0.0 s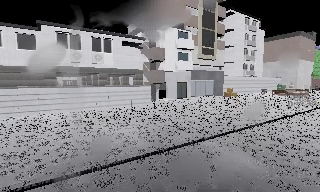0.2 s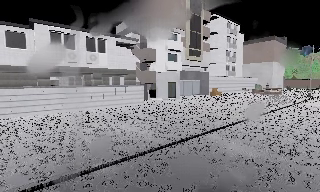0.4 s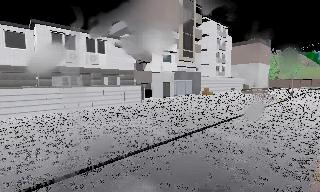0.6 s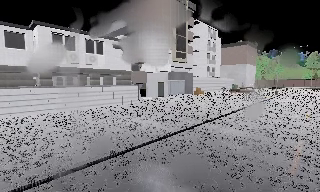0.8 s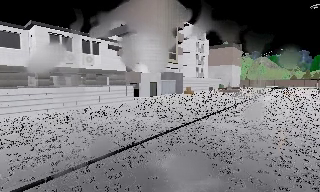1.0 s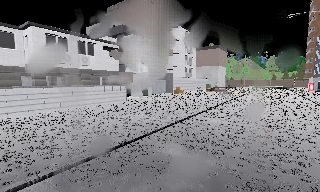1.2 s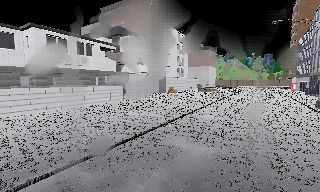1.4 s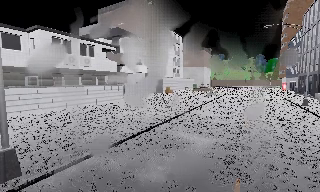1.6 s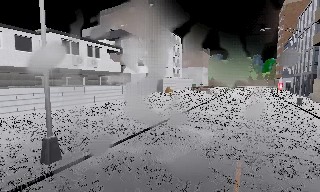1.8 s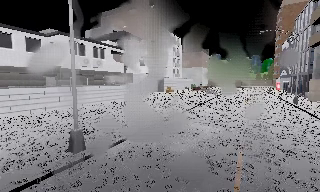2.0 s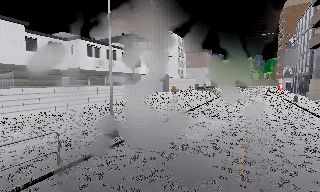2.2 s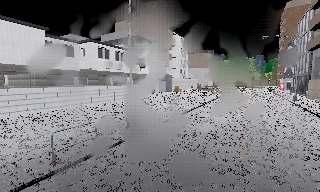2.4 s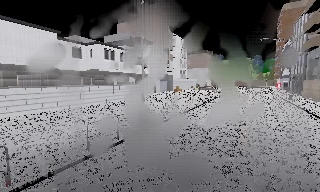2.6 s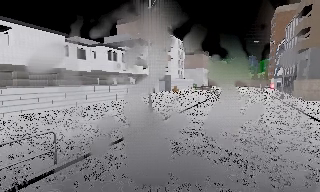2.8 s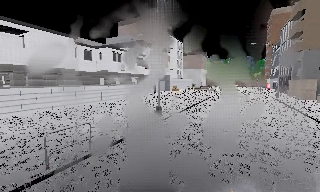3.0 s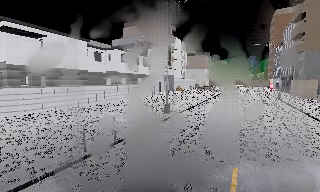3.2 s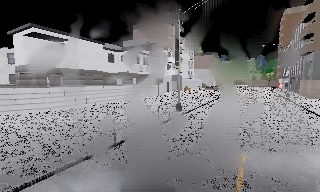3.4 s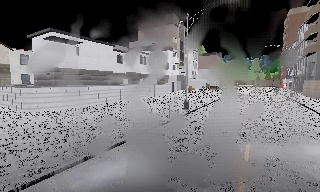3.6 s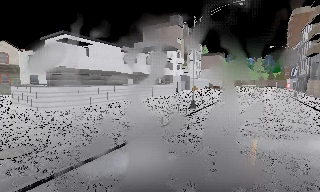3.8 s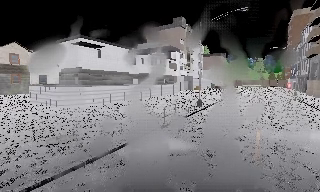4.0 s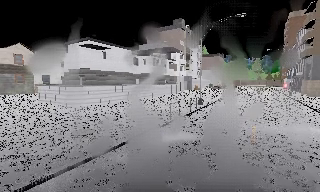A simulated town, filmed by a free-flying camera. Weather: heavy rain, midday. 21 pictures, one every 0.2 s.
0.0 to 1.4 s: The camera pans to its right, which is clockwise from overhead, by about 30 degrees. It travels backward and to its left, about 7 m, so what stands in front gets smaller.
1.4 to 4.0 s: The camera travels backward and to its left, about 14 m, so what stands in front gets smaller.
The film runs forward here.
